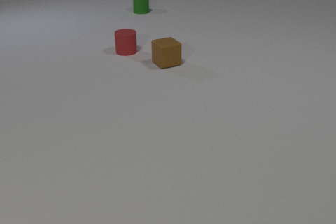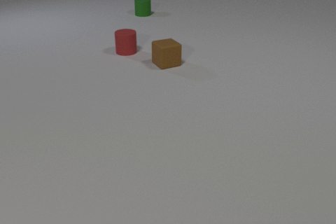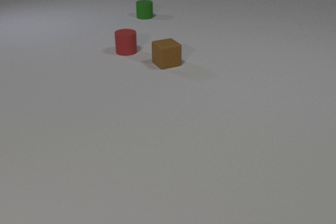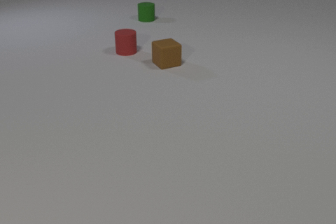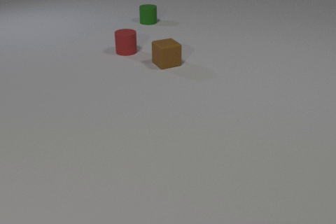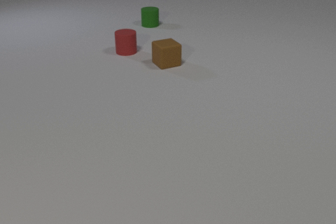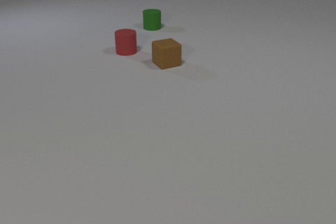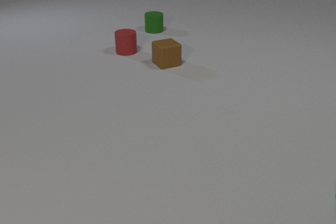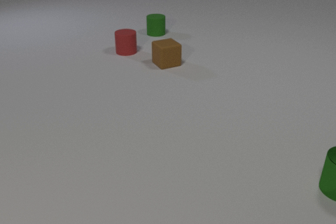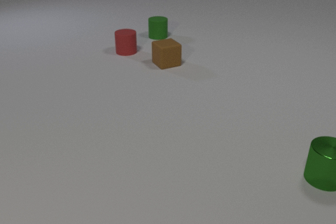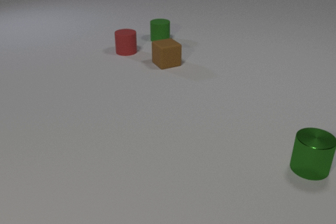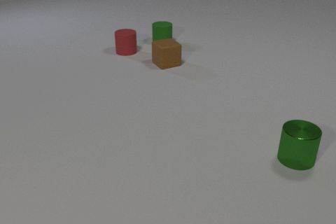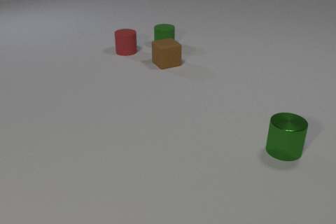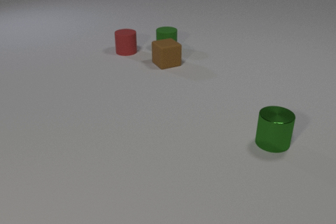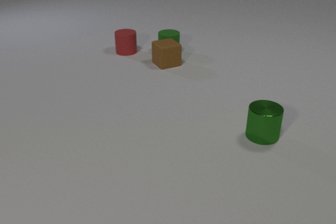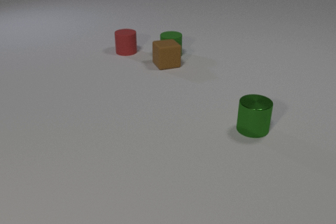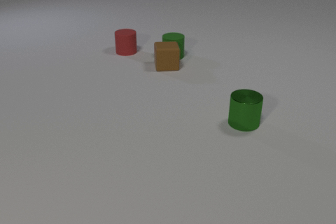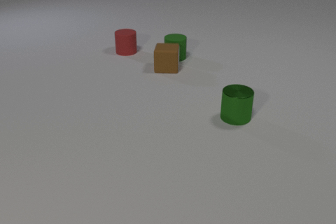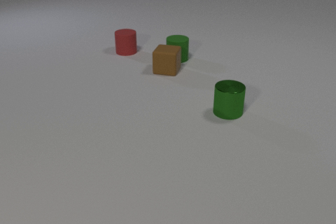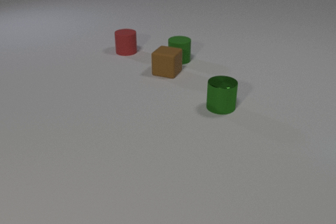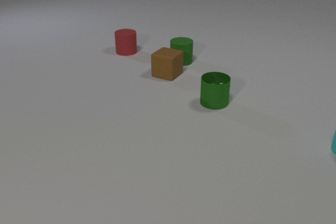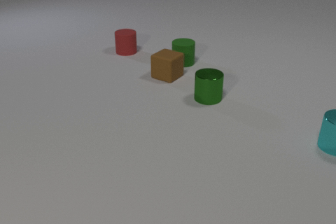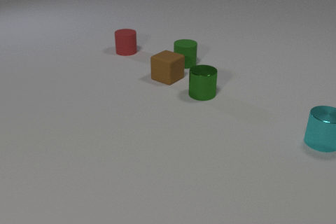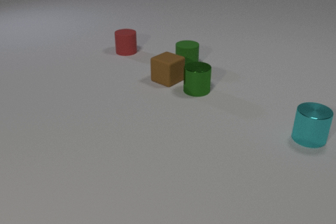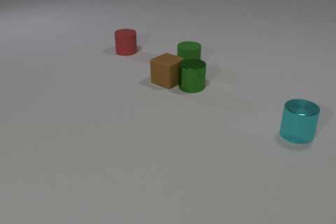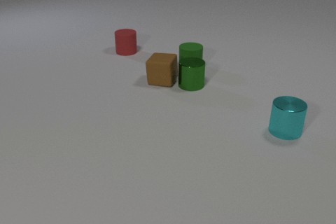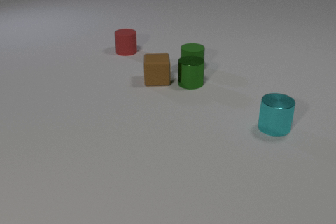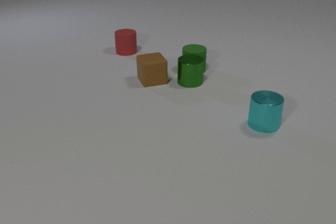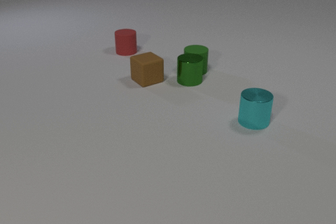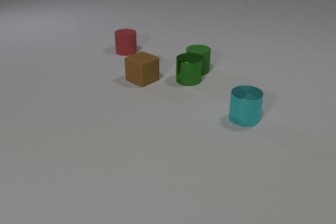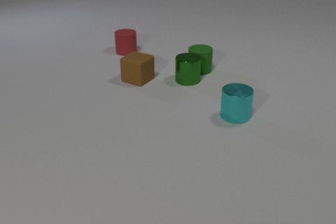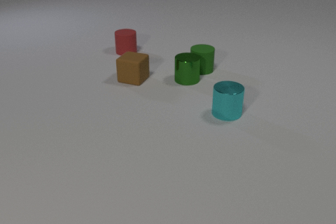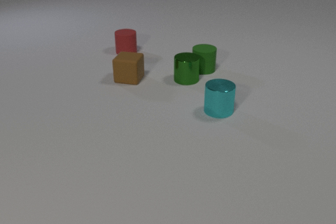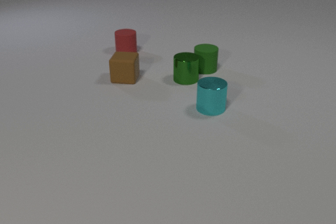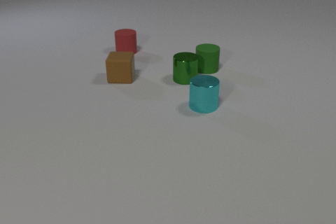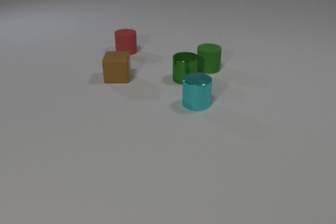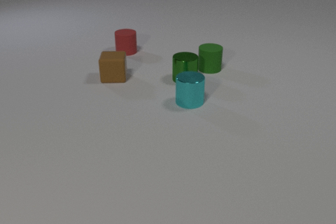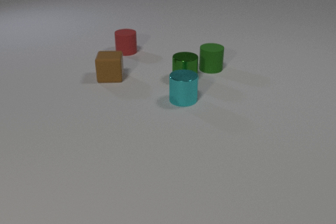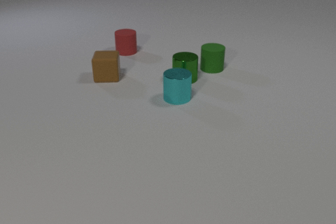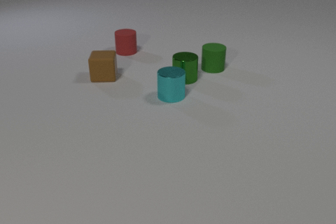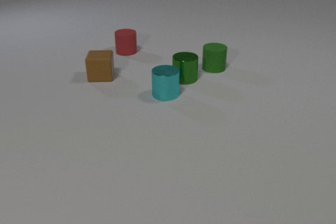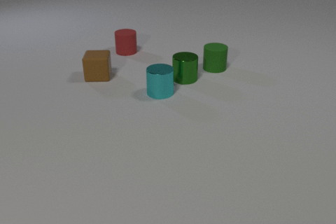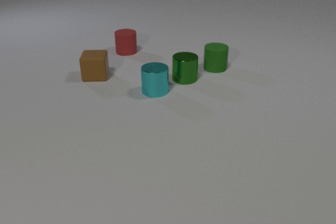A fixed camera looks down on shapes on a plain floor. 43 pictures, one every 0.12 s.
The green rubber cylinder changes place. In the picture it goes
toward the camera.
The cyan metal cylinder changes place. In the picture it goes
to the left.
0.00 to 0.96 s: The green metal cylinder comes in at the right edge, slides to the left and away from the camera. The green rubber cylinder slides toward the camera.
0.96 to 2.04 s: The green metal cylinder slides to the left and away from the camera. The green rubber cylinder slides toward the camera. The brown rubber cube slides toward the camera, spins so that its near face slides to the left, clockwise seen from above. The green rubber cylinder and the brown rubber cube collide.
2.04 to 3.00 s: The green metal cylinder slides away from the camera and to the left. The green rubber cylinder slides toward the camera and to the right. The cyan metal cylinder comes in at the right edge, slides to the left. The brown rubber cube slides toward the camera. The green metal cylinder and the brown rubber cube collide.
3.00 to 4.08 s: The green metal cylinder slides away from the camera and to the left. The green rubber cylinder slides to the right. The cyan metal cylinder slides to the left and away from the camera. The brown rubber cube slides to the left, spins counterclockwise seen from above by about 105 degrees, its near face sliding to the right. The green metal cylinder and the green rubber cylinder collide.
4.08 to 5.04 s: The green rubber cylinder slides to the right. The cyan metal cylinder slides to the left and away from the camera. The brown rubber cube slides to the left.
What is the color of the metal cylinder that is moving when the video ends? cyan.
How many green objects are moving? 2.
Are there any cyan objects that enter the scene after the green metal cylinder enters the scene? yes.
